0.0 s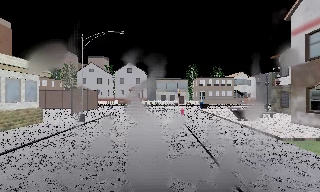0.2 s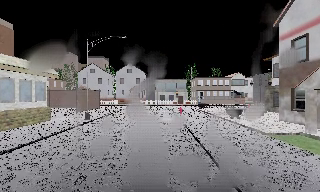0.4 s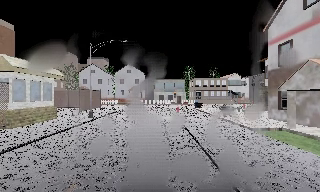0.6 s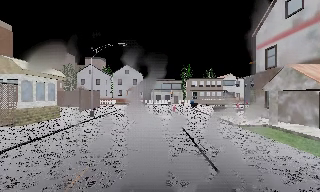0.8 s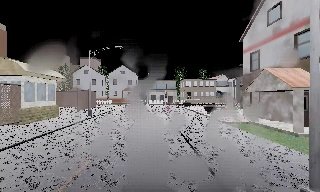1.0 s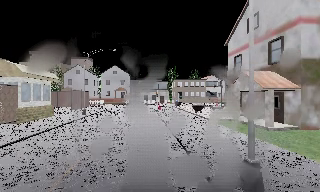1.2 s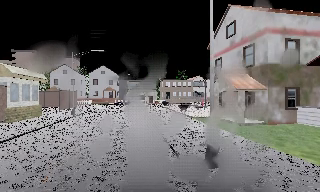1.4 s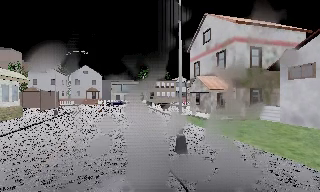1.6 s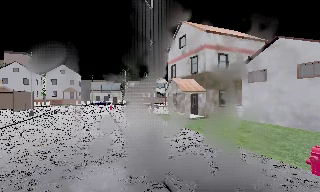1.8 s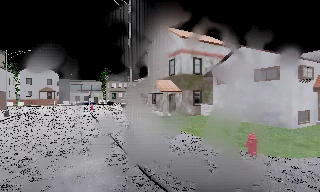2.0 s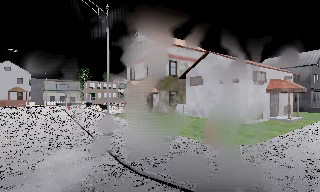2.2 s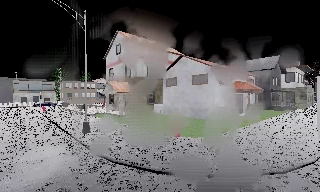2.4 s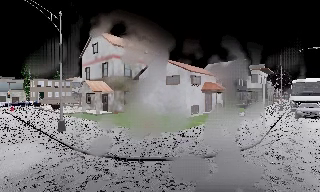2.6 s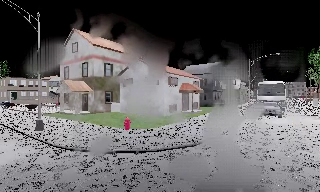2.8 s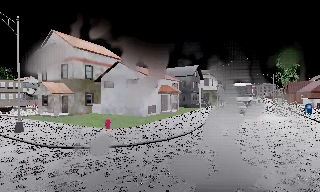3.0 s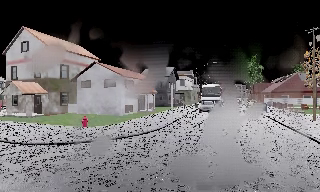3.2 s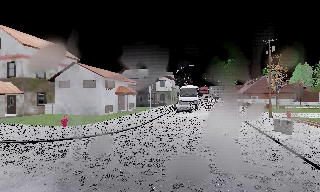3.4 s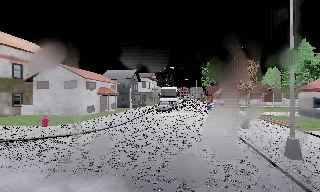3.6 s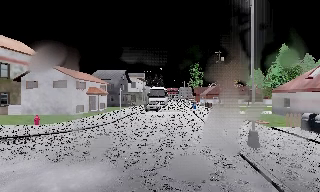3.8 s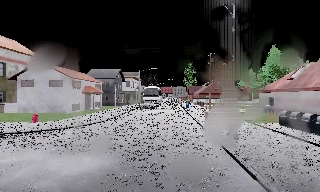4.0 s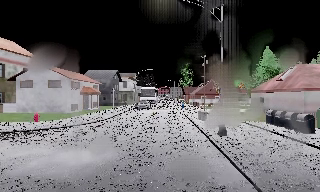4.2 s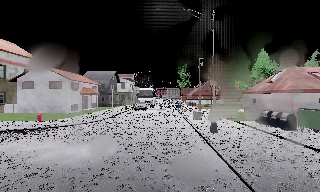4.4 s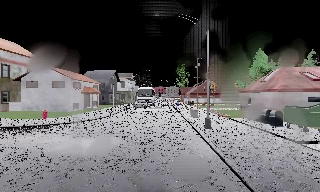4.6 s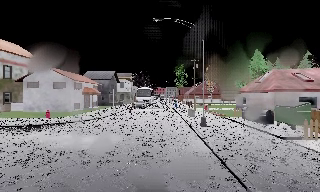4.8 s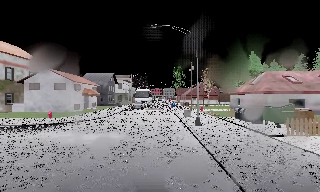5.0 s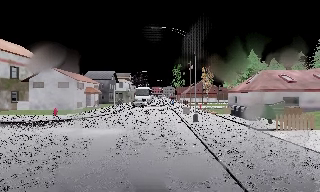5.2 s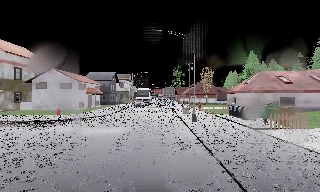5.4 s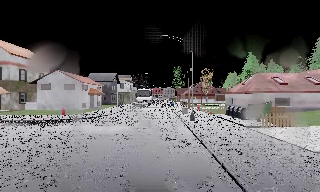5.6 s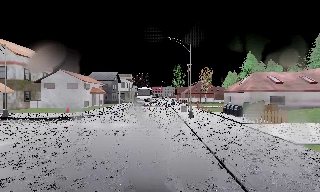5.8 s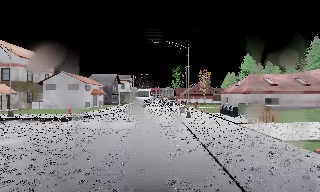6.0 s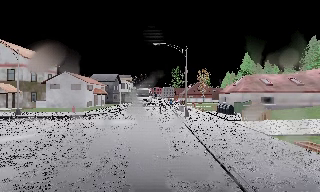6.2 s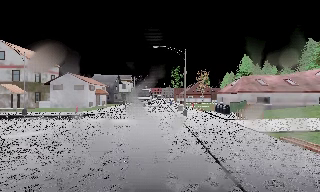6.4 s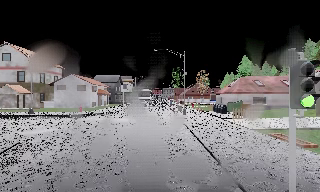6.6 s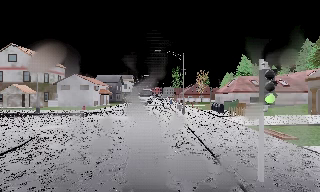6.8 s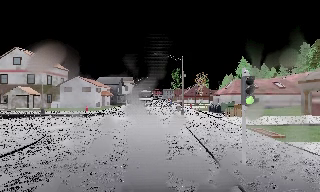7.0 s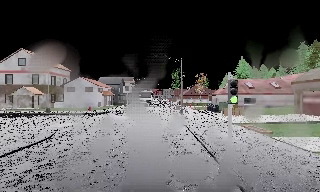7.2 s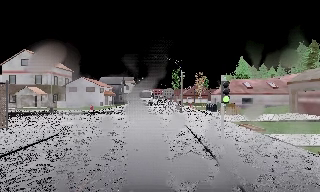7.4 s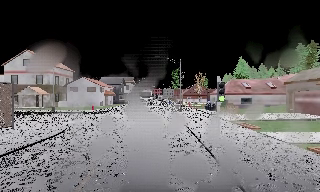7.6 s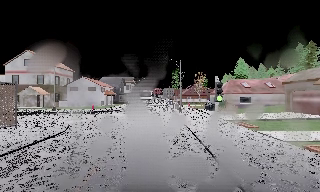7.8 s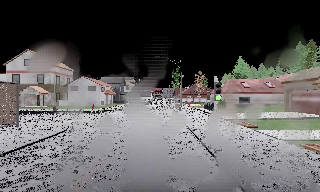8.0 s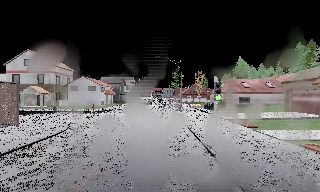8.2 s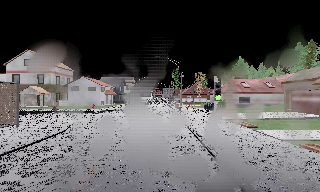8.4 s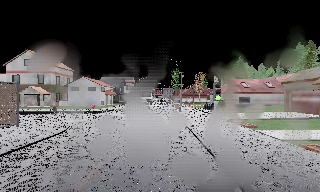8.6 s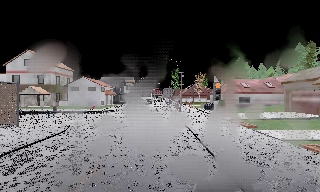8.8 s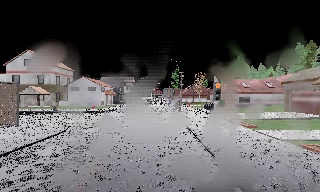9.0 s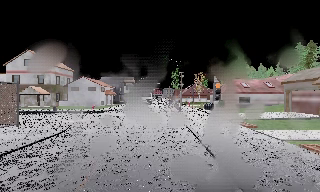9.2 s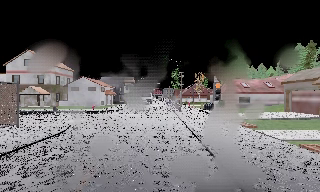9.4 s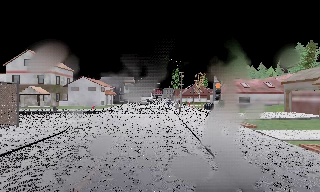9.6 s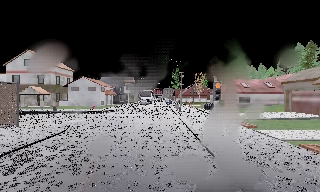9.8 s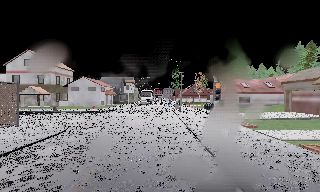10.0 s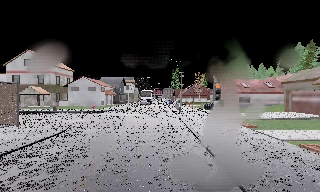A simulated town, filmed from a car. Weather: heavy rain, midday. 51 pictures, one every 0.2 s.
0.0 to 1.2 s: The camera travels backward, about 7 m, so what stands in front gets smaller.
1.2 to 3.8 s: The camera swings to its right by about 75 degrees, and the scene slides to the left. It travels backward, about 14 m.
3.8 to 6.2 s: The camera travels backward, about 10 m, so what stands in front gets smaller.
6.2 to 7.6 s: The camera travels backward, about 5 m, so what stands in front gets smaller. It loses speed.
7.6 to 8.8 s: The camera shifts only a little, or ends up much as it began.
8.8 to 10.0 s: The camera keeps its place and its aim.
The film runs backward here.
